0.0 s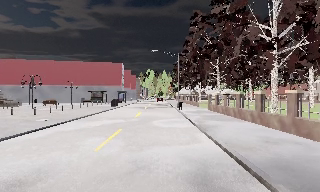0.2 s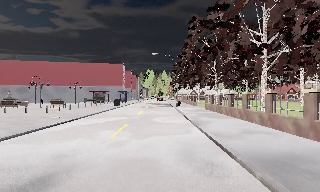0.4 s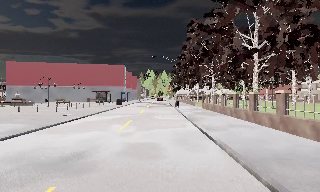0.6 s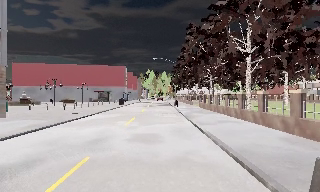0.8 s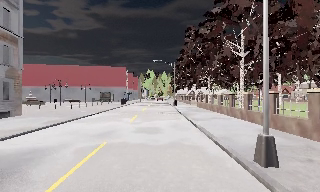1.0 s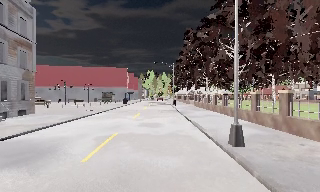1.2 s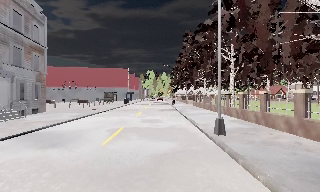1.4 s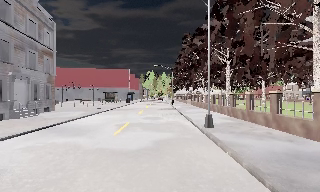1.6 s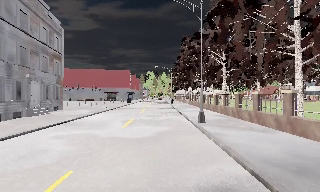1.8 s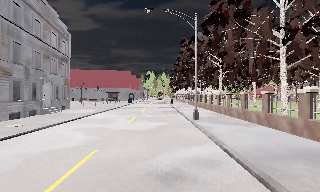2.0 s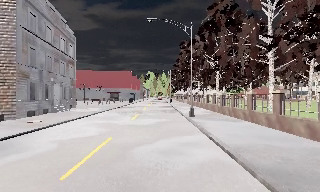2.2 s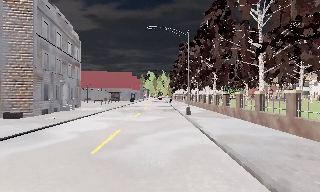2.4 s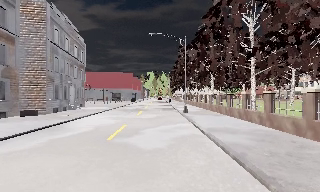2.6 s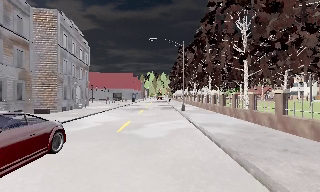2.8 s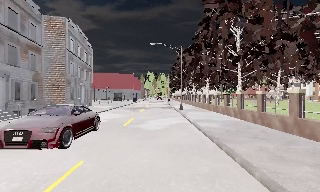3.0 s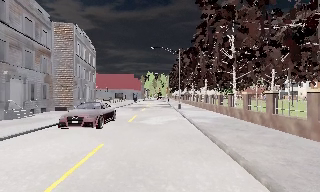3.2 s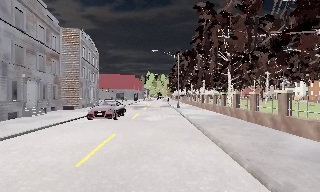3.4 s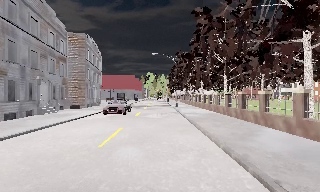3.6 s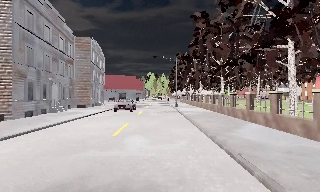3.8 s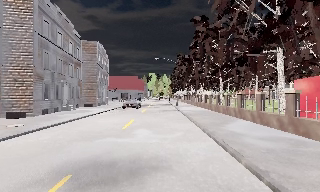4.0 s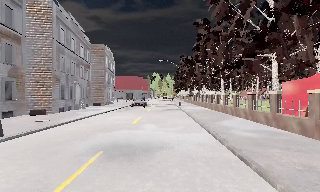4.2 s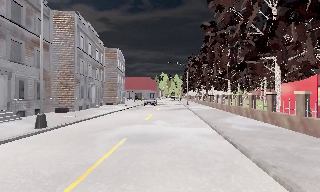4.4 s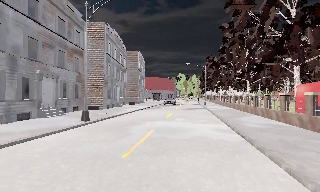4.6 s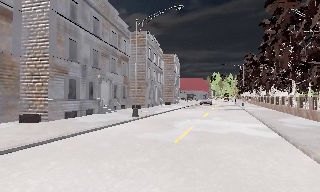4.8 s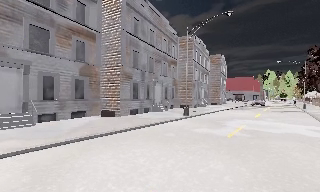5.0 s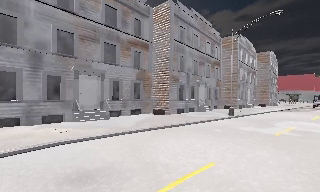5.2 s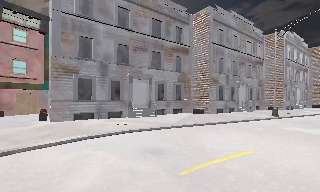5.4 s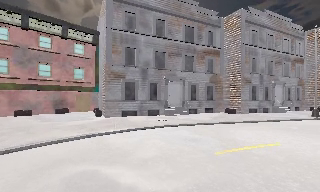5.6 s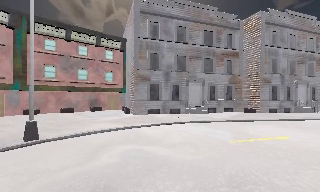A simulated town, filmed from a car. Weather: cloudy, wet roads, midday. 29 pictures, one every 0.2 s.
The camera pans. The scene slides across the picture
to the right.
The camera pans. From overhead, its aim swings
counterclockwise.
0.0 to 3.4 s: The camera travels backward, about 25 m, so what stands in front gets smaller.
3.4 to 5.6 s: The camera pans to its left, which is counterclockwise from overhead, by about 80 degrees. It travels backward, about 16 m.
The film runs backward here.
